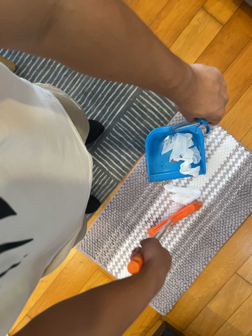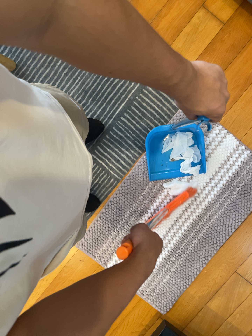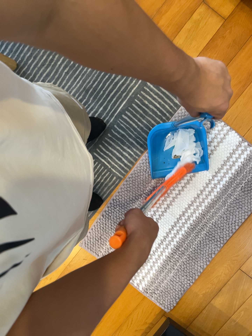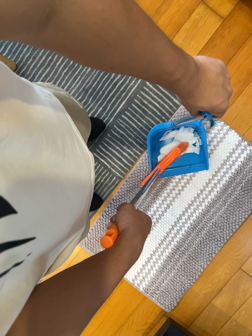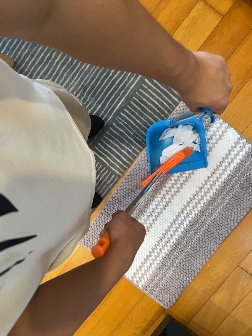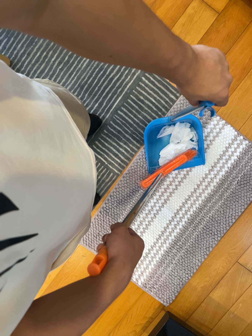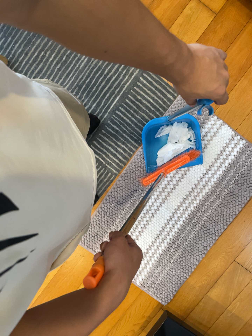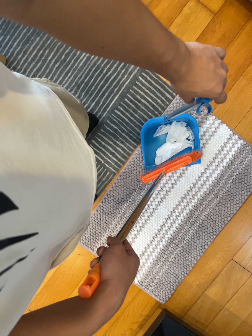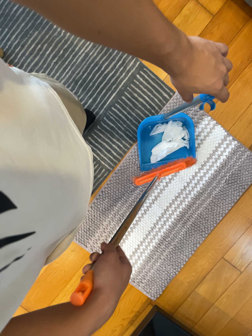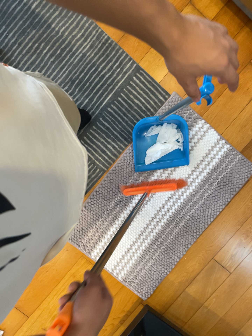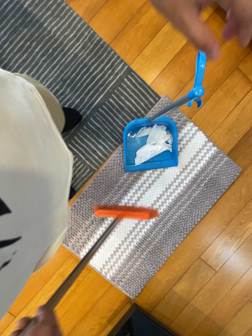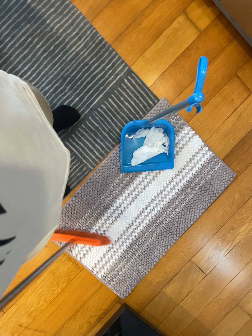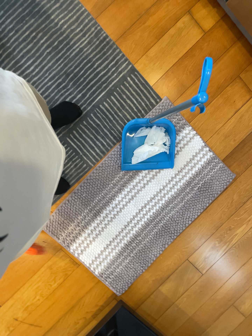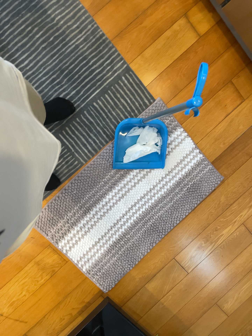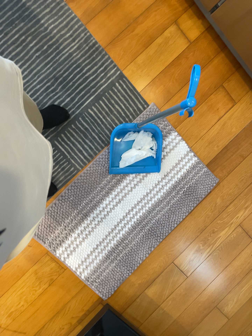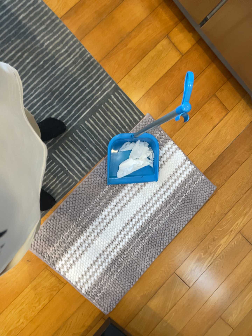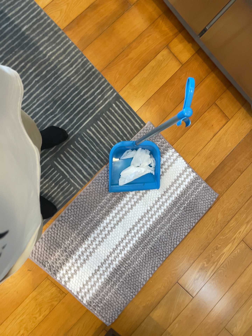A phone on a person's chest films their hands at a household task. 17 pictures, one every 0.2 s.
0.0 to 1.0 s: The camera shifts only a little, or ends up much as it began.
1.0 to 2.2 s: The camera travels to its left, about 7 cm.
2.2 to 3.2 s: The camera shifts only a little, or ends up much as it began.
The film runs forward here.
